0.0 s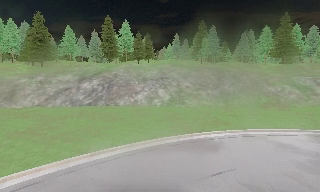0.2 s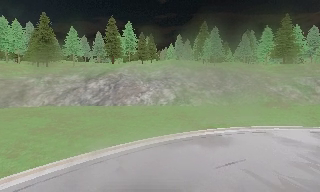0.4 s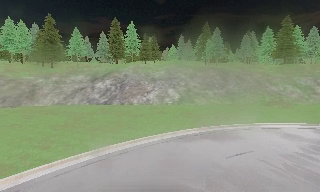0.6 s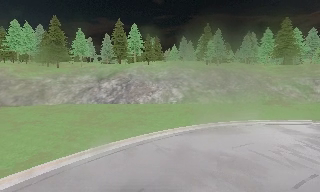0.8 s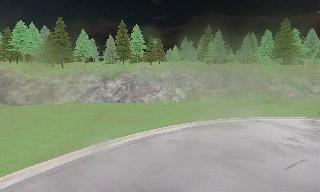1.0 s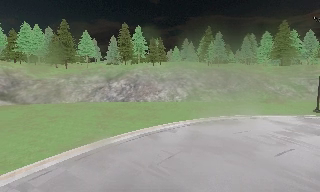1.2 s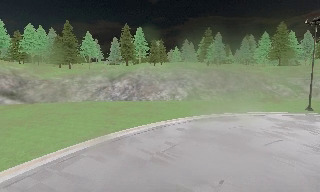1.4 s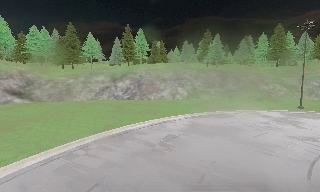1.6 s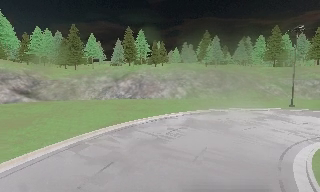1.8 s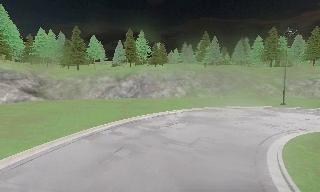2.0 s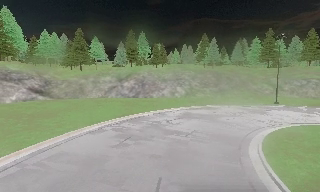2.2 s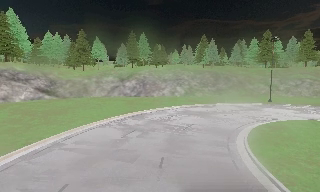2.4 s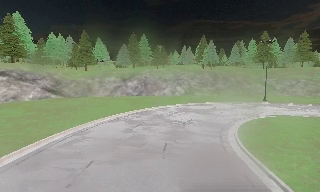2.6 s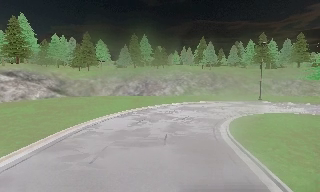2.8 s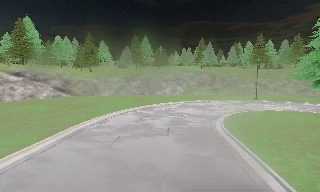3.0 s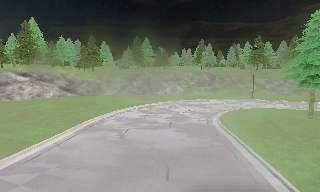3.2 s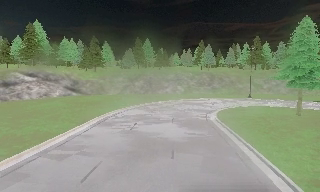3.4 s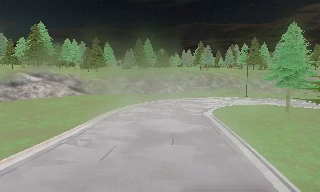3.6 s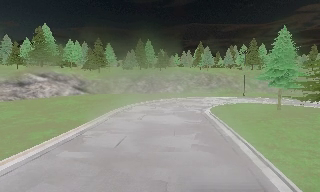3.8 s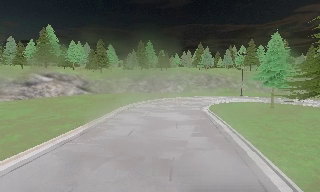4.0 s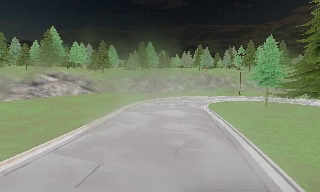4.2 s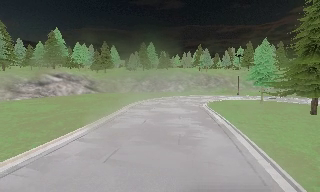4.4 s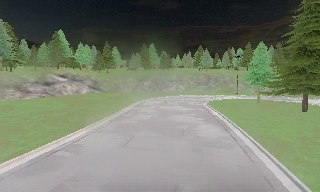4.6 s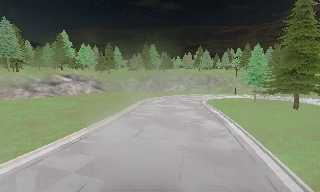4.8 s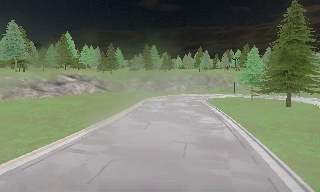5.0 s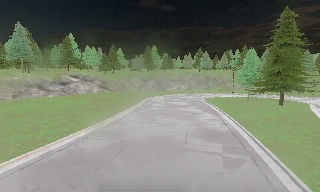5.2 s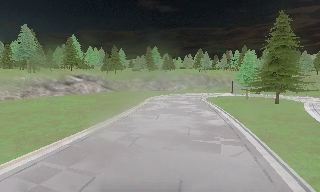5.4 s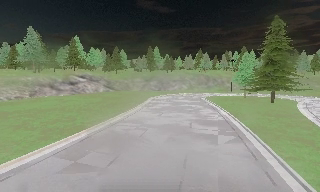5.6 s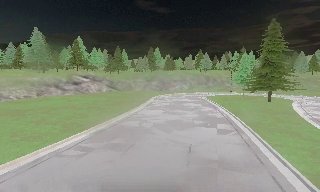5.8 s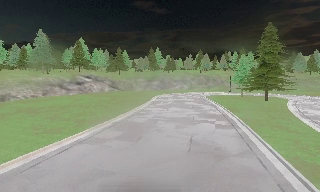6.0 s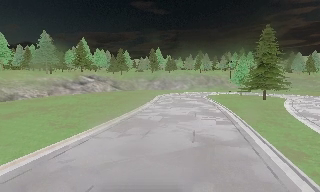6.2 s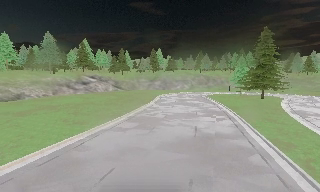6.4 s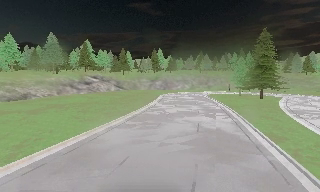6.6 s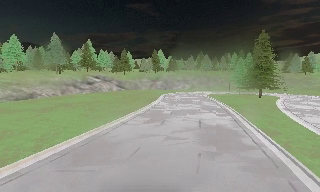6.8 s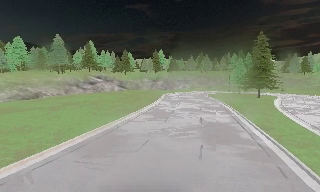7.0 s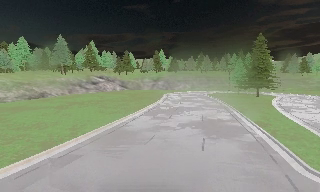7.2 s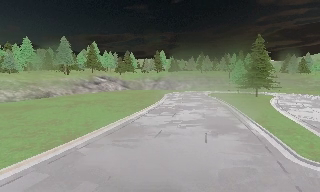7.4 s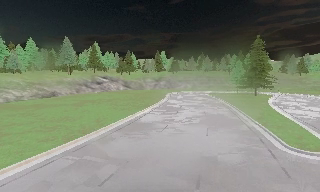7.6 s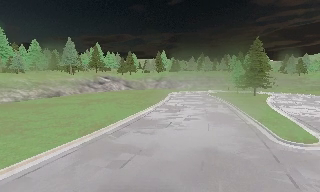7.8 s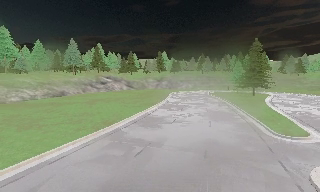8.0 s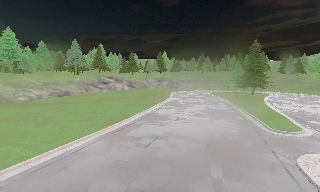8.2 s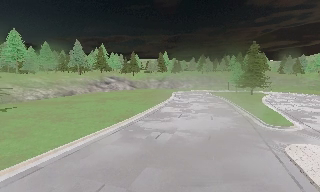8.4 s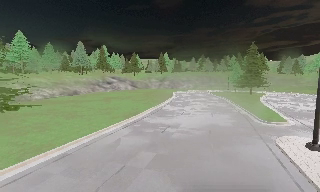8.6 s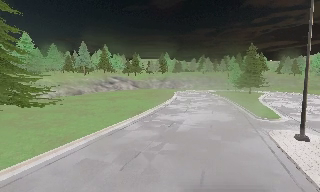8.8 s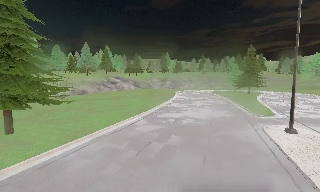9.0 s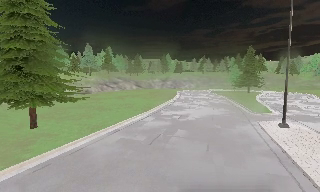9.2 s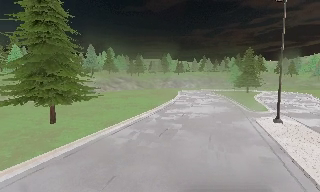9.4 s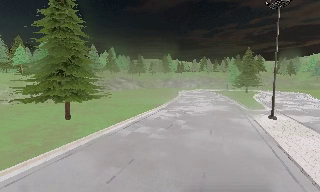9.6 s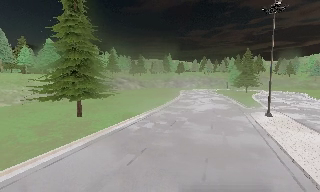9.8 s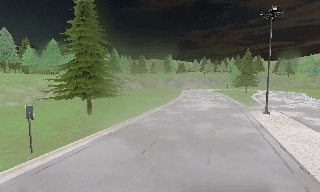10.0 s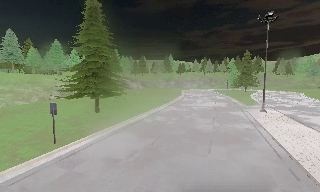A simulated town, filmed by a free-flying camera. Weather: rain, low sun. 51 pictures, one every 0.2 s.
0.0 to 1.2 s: The camera travels backward and to its left, about 8 m, so what stands in front gets smaller.
1.2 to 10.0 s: The camera travels backward, about 70 m, so what stands in front gets smaller.
The film runs forward here.
